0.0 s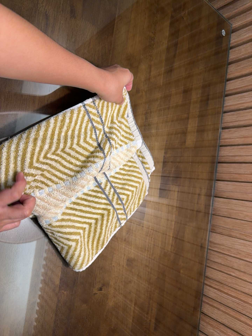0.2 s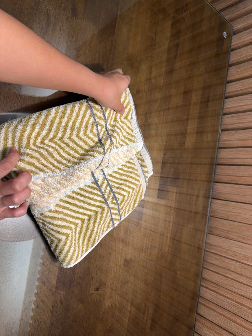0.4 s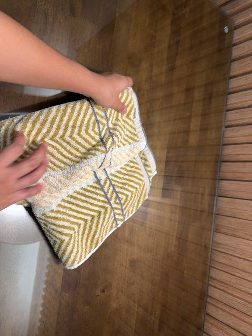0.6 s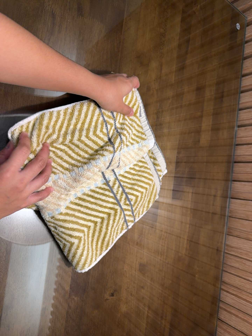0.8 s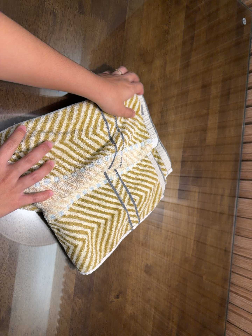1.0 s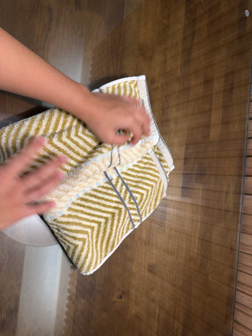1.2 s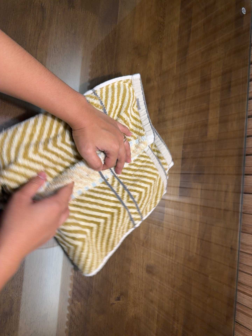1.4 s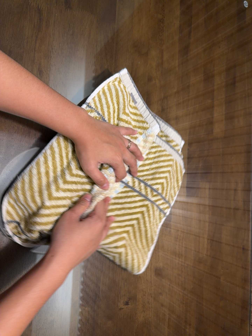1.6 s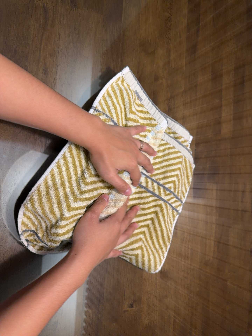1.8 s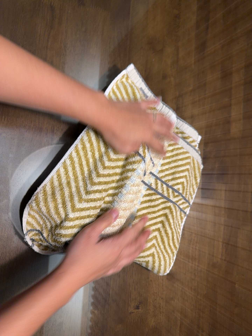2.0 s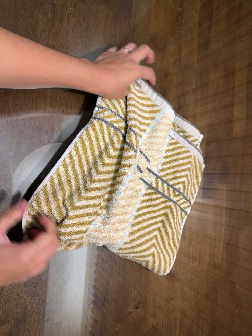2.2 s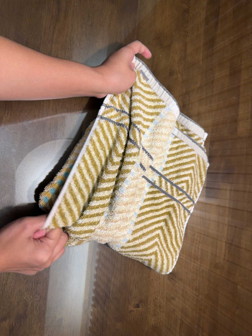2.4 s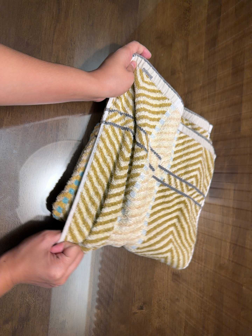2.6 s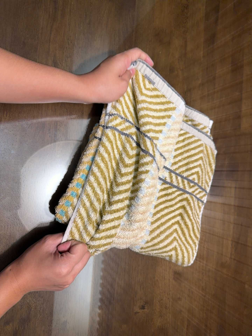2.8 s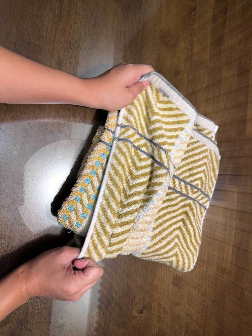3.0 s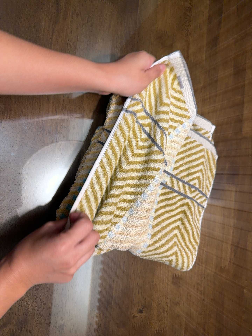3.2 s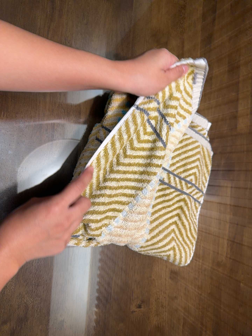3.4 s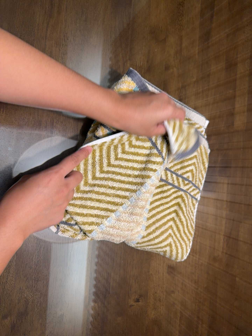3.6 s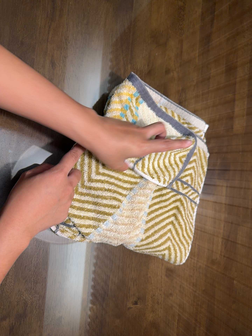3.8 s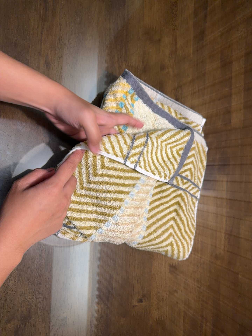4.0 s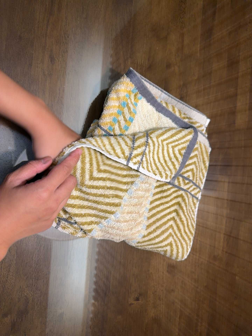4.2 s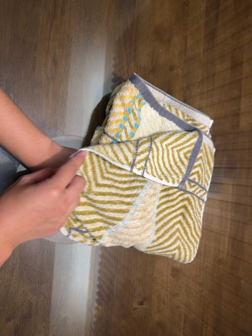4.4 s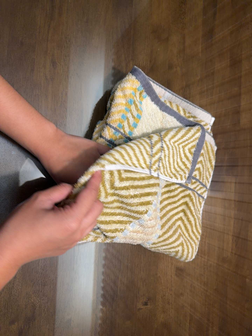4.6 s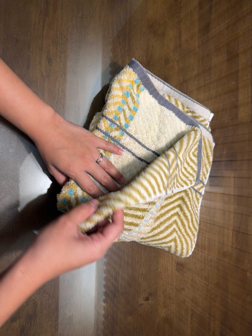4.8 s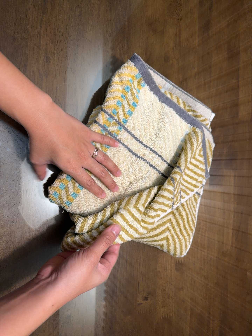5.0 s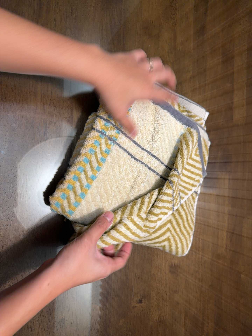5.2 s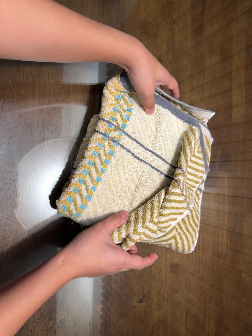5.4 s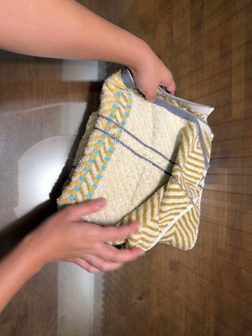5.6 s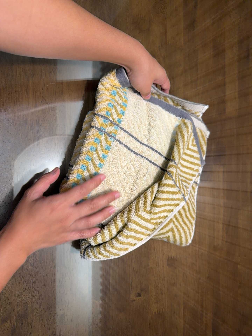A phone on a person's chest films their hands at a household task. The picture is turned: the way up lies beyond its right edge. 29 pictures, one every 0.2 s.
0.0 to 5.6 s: The camera pans to its left by about 10 degrees. It travels forward and to its right, about 10 cm, so what stands in front looms larger. It rolls about its line of sight by about 10 degrees, and the scene rotates counterclockwise.
The film runs backward here.
